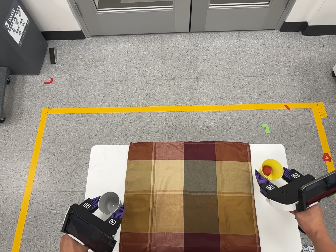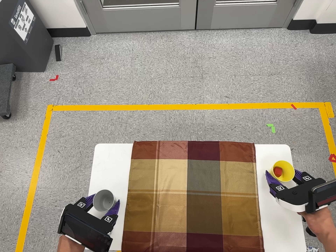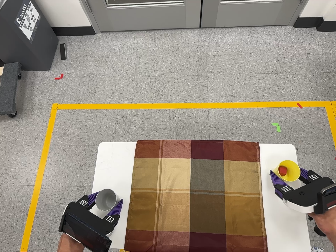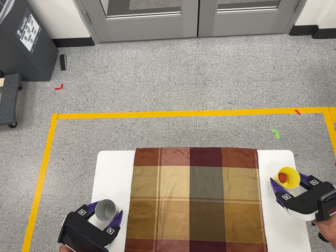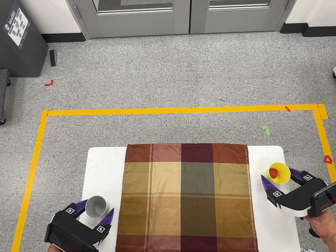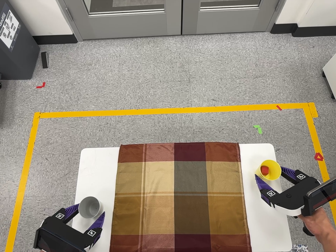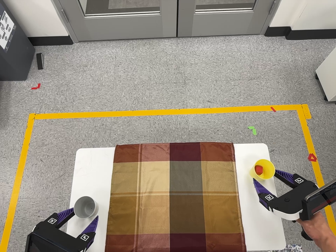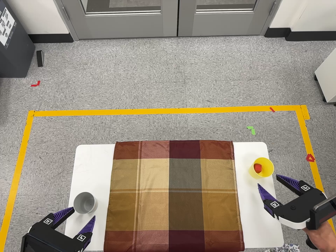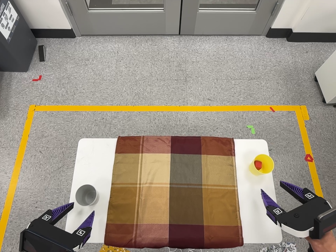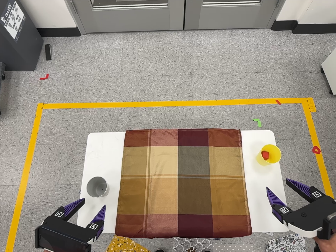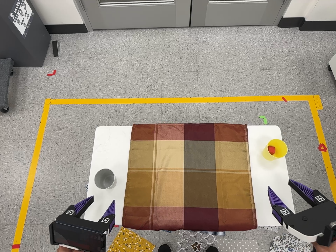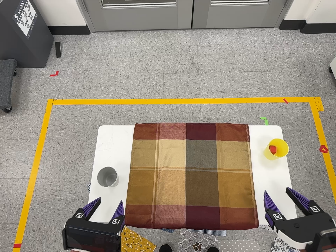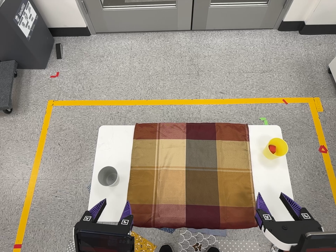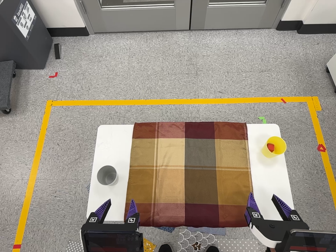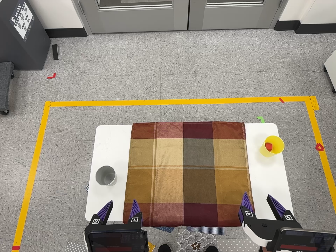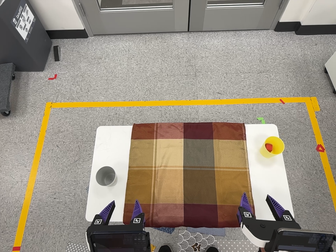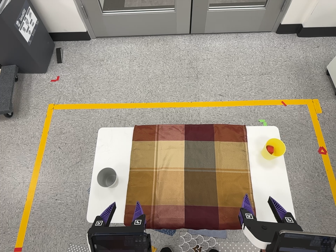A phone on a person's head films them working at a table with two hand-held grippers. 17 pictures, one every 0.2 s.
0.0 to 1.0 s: The camera shifts only a little, or ends up much as it began.
1.0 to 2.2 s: The camera travels toward the bottom of its view, backward and to its left, about 12 cm, so close, fixed things drift upward.
2.2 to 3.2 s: The camera shifts only a little, or ends up much as it began.
The film runs backward here.
